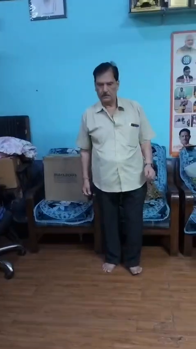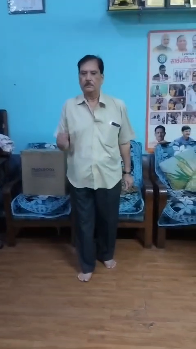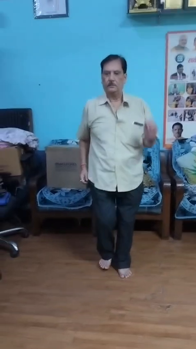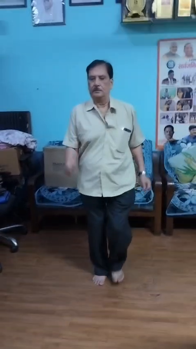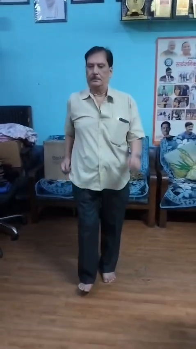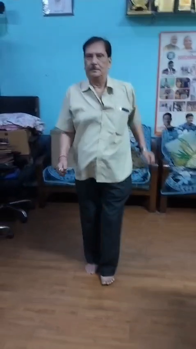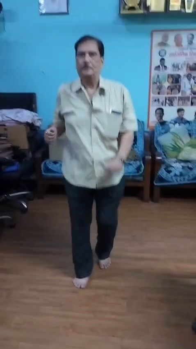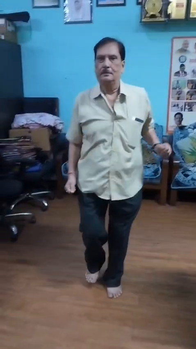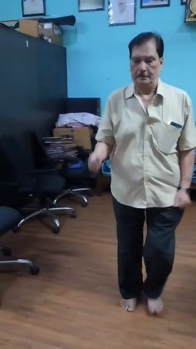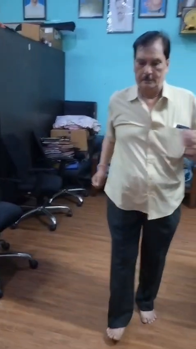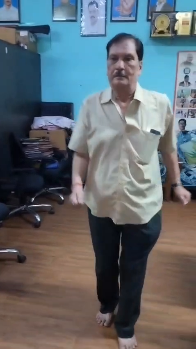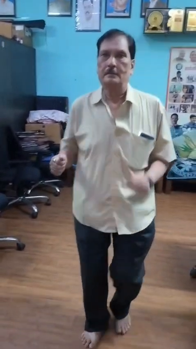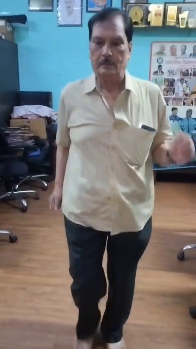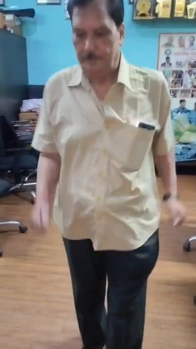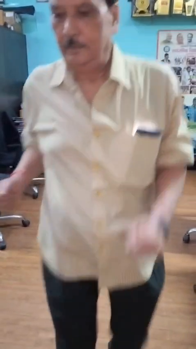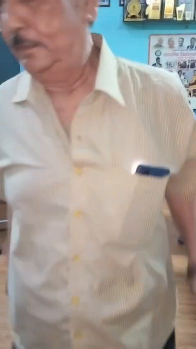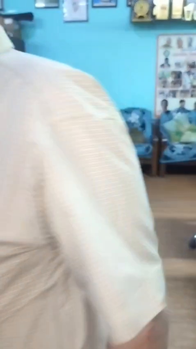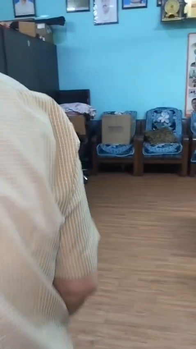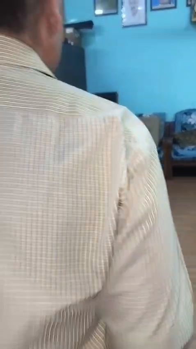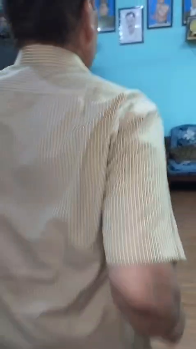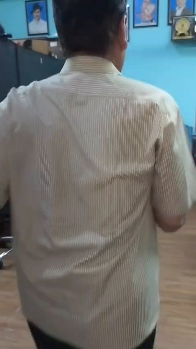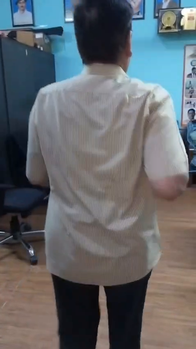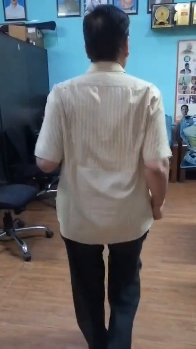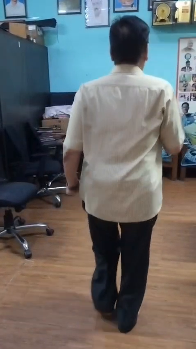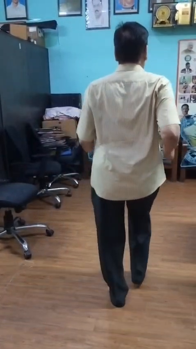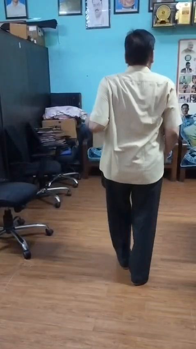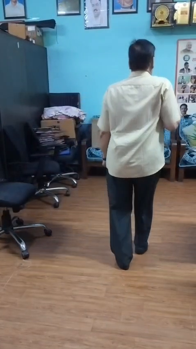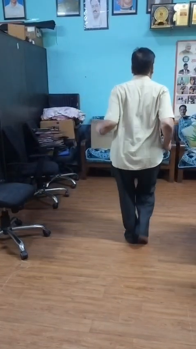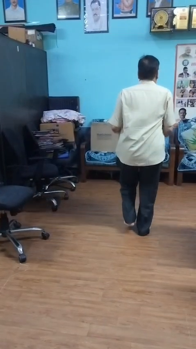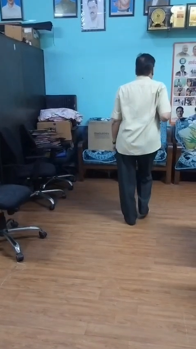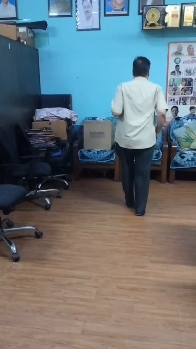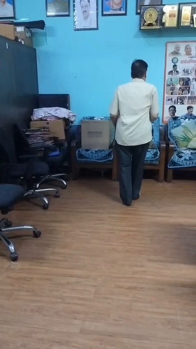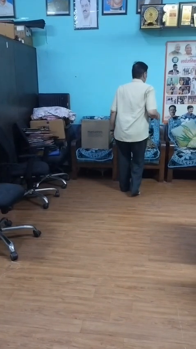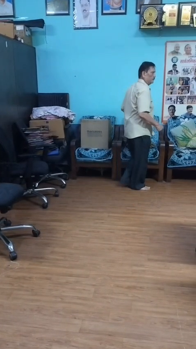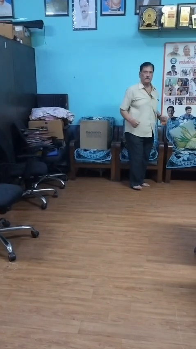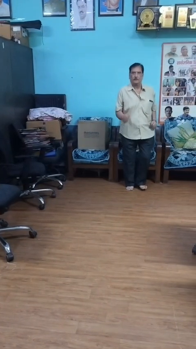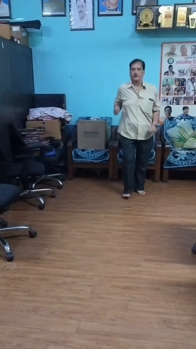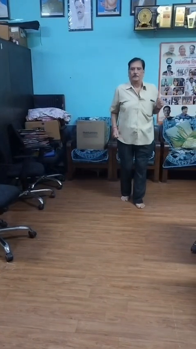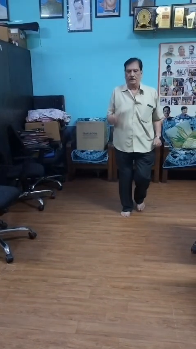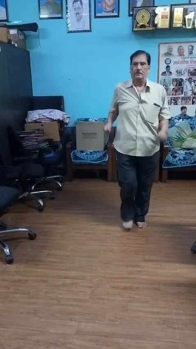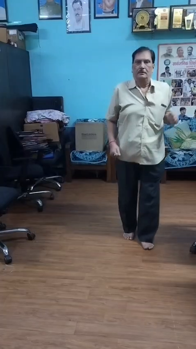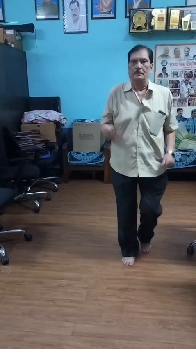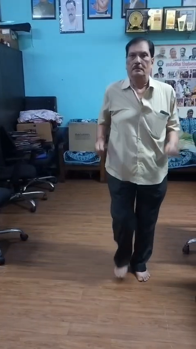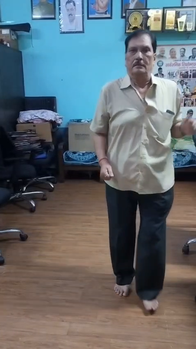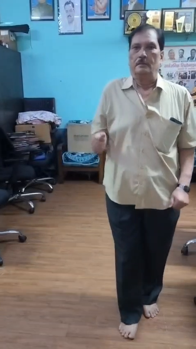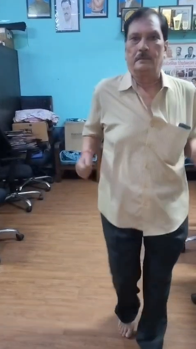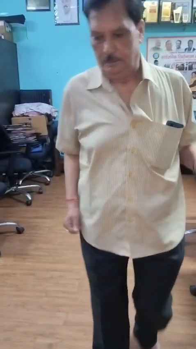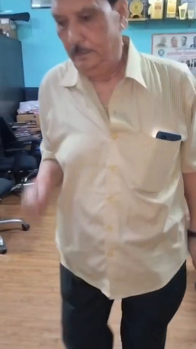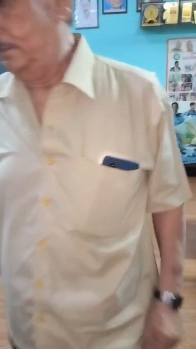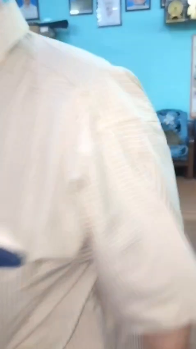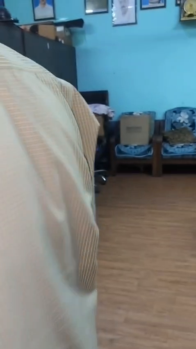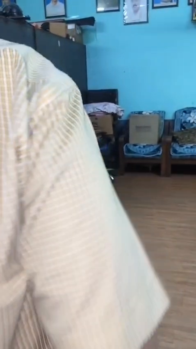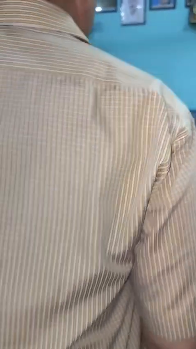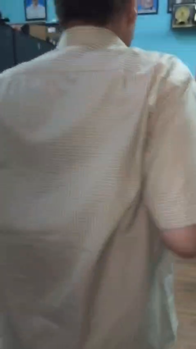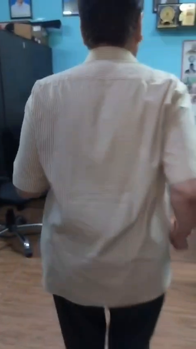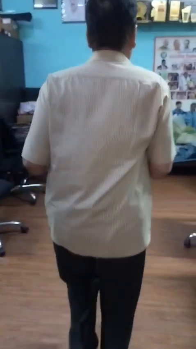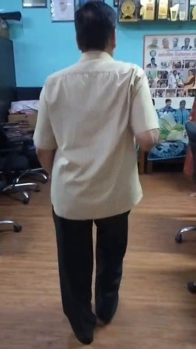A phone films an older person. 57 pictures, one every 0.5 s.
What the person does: Jogging.
